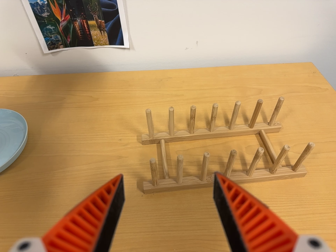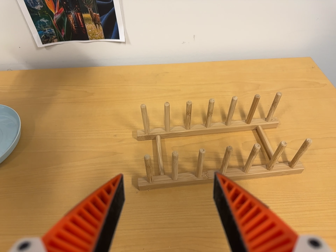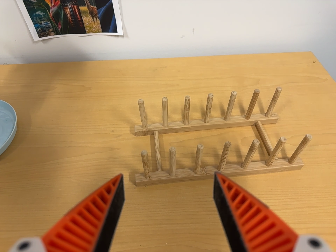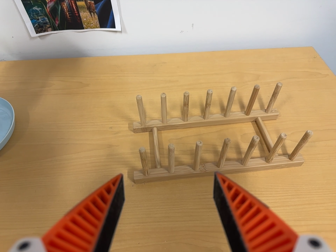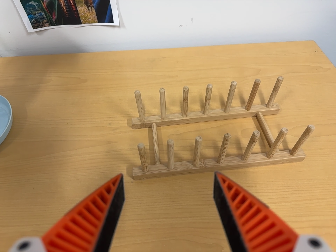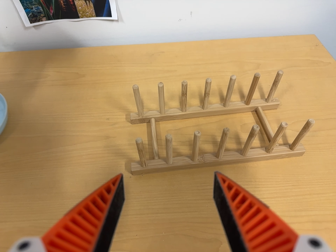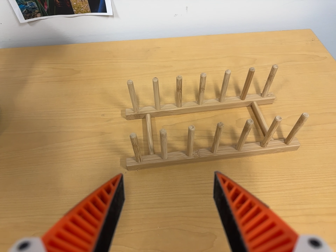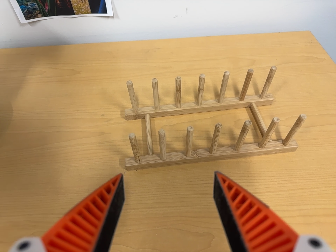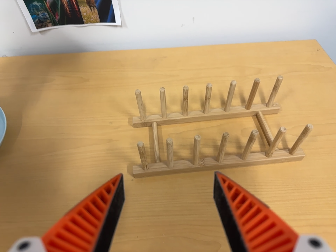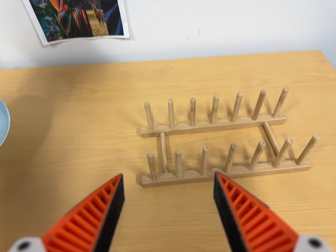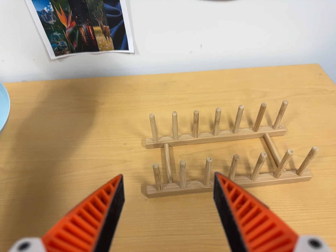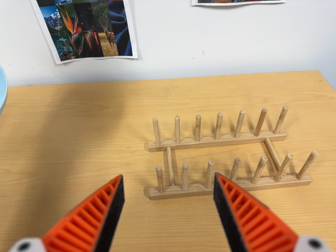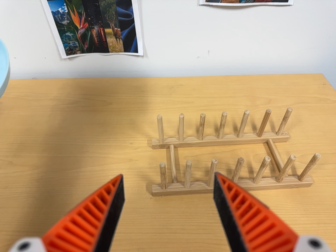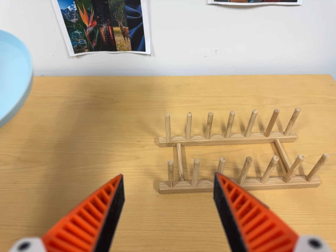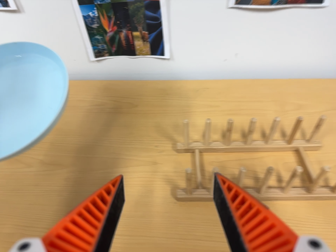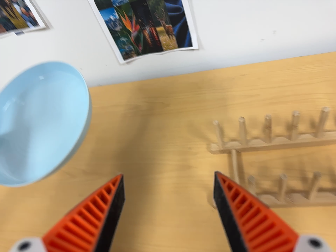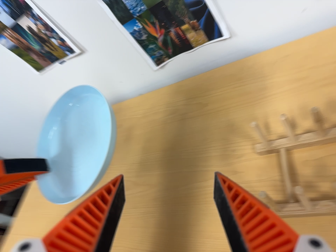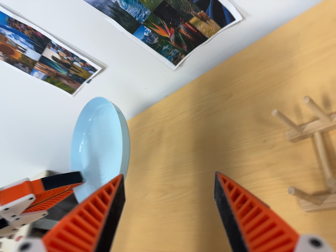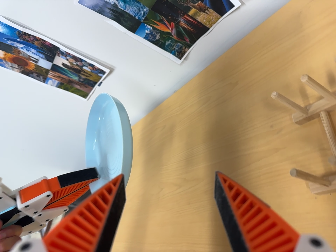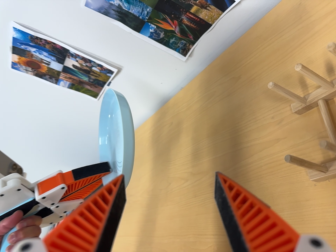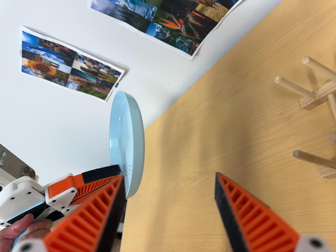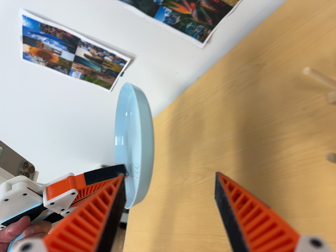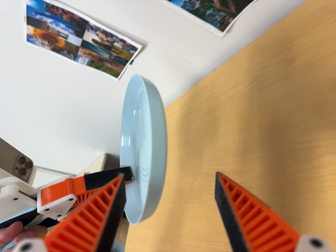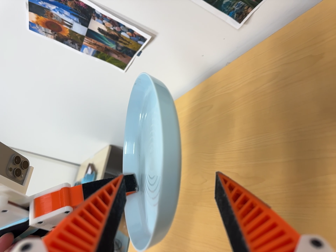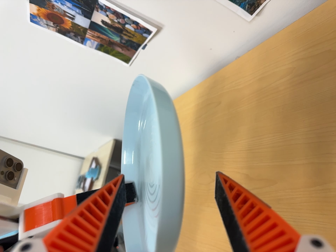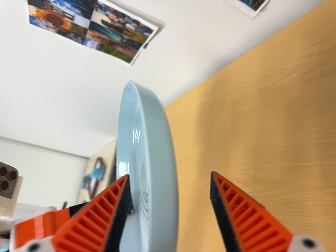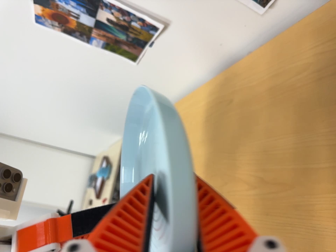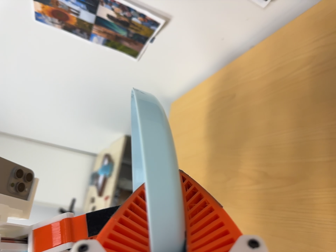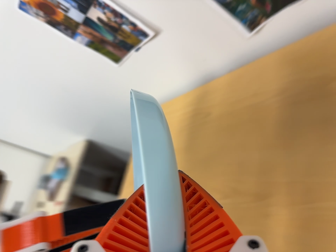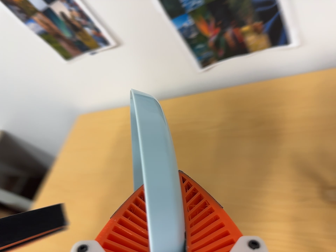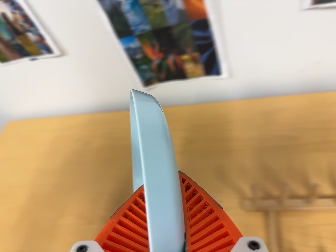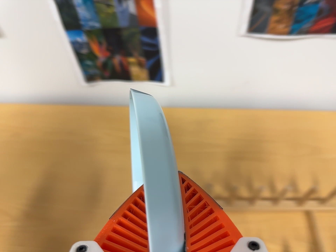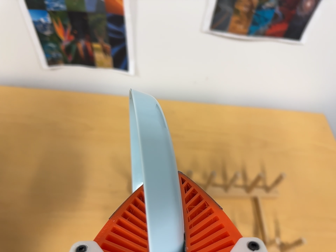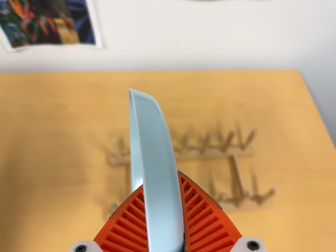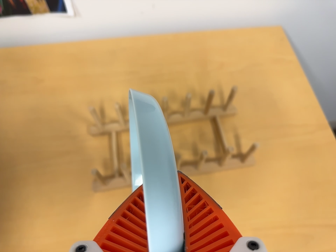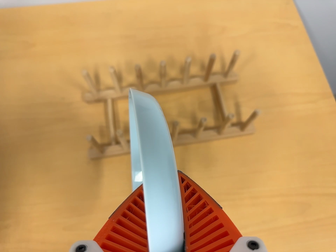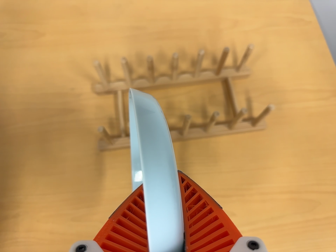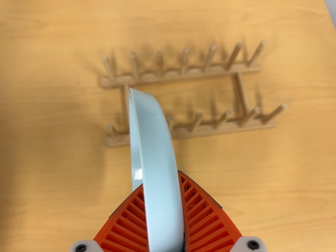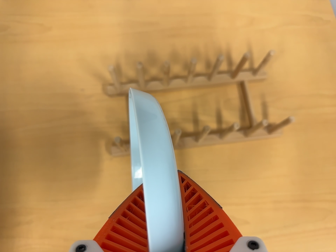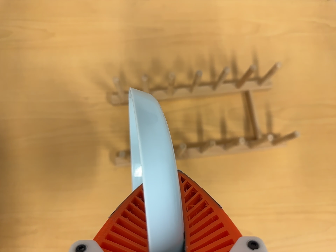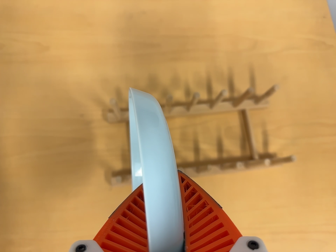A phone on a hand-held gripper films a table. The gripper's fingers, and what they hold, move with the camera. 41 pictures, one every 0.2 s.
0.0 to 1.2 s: The camera shifts only a little, or ends up much as it began.
1.2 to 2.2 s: The camera travels backward, about 5 cm, so what stands in front gets smaller.
2.2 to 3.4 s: The camera pans to its left by about 45 degrees. It travels to its right and toward the top of its view, about 16 cm. Its aim tips toward the bottom of its view by about 10 degrees. It rolls about its line of sight by about 20 degrees, and the scene rotates counterclockwise.
3.4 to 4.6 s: The scene slides to the right, as the camera pans about 15 degrees to its left. It travels forward, about 10 cm, so what stands in front looms larger.
4.6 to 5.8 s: The camera pans to its right by about 25 degrees. It travels to its left, about 9 cm. It rolls about its line of sight by about 15 degrees, and the scene rotates clockwise.
5.8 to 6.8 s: The camera swings to its right by about 40 degrees, and the scene slides to the left. It travels toward the bottom of its view, backward and to its right, about 10 cm, so close, fixed things drift upward. Its aim tips toward the bottom of its view by about 10 degrees, and the scene shifts upward.
6.8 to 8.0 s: The camera travels toward the top of its view and to its left, about 12 cm. Its aim tips toward the bottom of its view by about 15 degrees.
The film runs forward here.
